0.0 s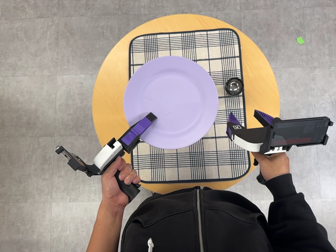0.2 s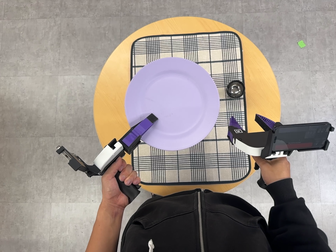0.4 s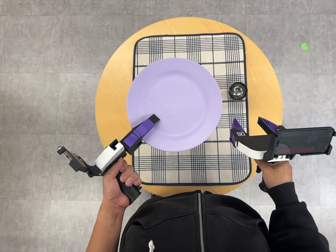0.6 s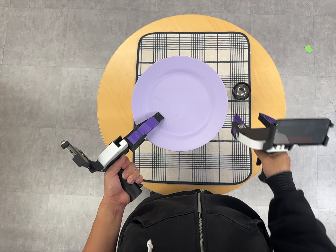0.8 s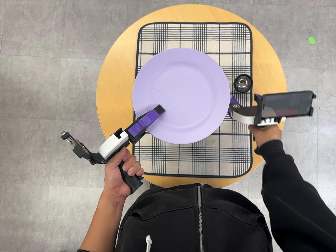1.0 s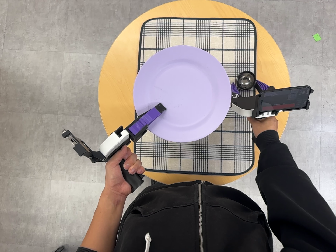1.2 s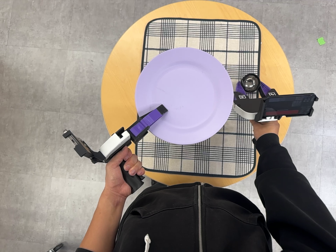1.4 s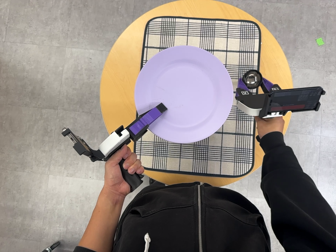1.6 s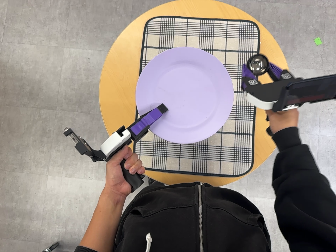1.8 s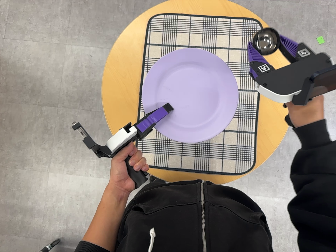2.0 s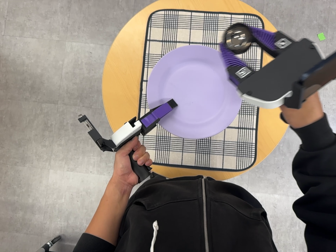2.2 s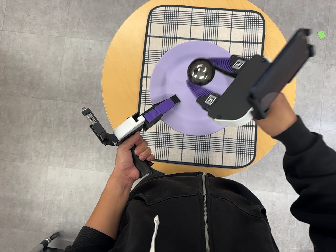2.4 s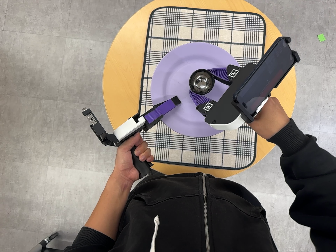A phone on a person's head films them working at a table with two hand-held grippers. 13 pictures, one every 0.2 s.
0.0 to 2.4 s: The camera travels to its left, about 5 cm, so close, fixed things drift to the right. It rolls about its line of sight by about 10 degrees, and the scene rotates clockwise.
The film runs backward here.
